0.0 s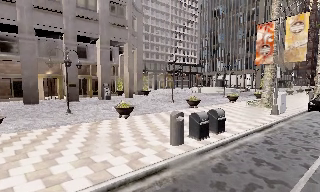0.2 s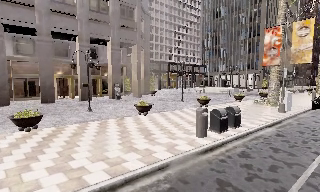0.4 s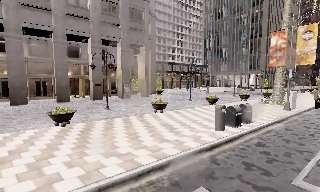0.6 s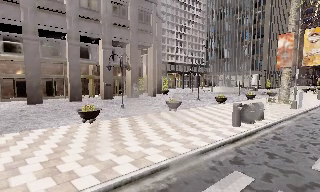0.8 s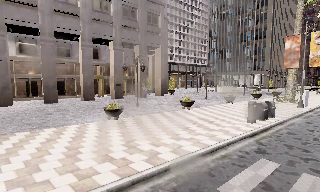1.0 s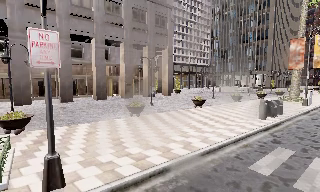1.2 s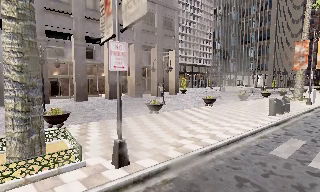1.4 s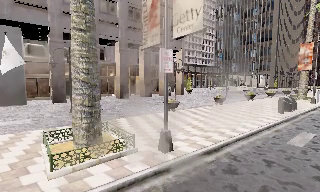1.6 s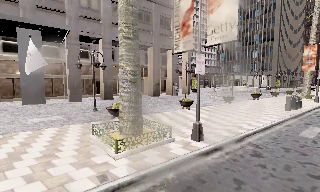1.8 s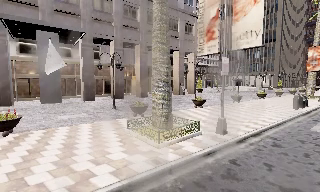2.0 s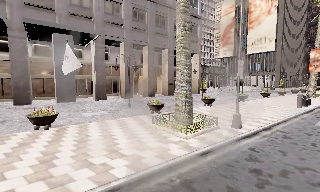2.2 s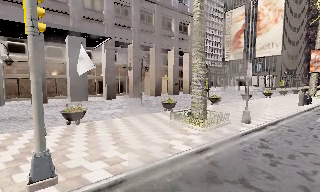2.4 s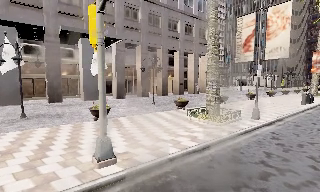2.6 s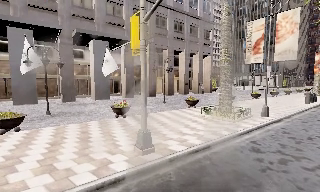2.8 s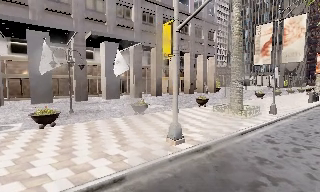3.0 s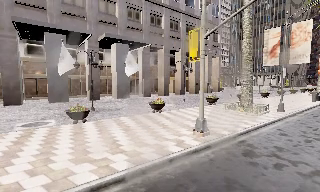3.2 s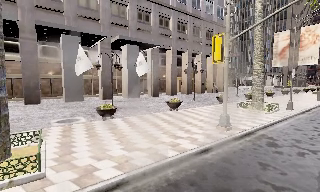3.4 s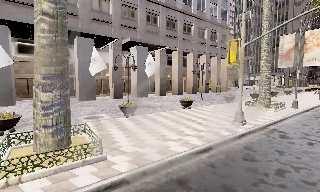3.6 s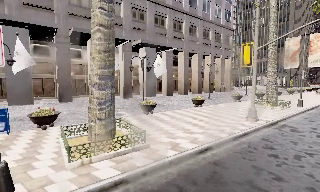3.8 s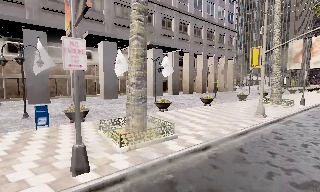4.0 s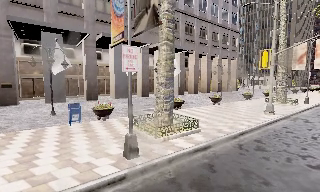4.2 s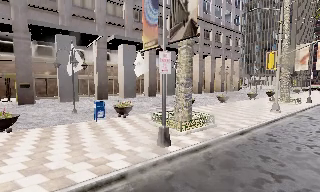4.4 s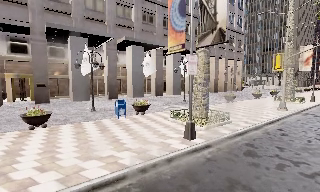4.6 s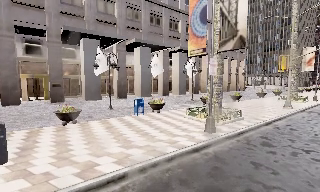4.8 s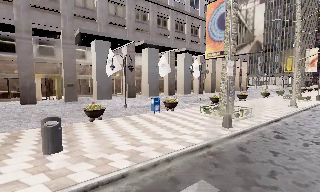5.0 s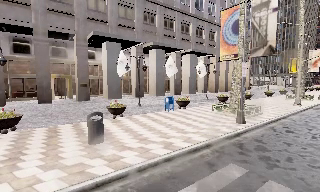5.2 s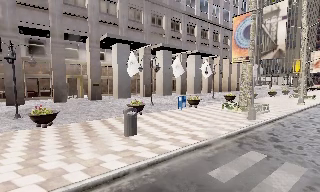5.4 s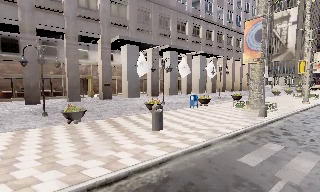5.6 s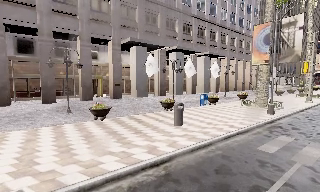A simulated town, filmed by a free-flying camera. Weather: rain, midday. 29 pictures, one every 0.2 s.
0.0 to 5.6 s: The camera travels to its left and backward, about 40 m, so close, fixed things drift to the right.
The film runs forward here.
